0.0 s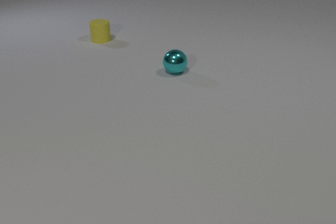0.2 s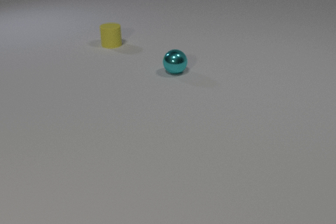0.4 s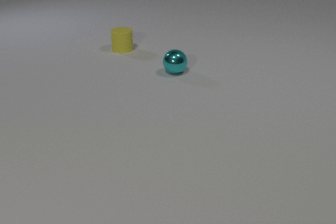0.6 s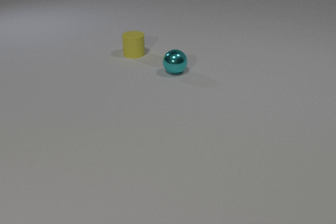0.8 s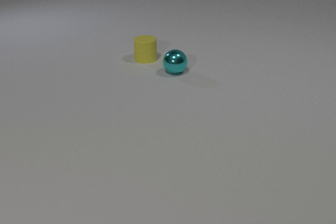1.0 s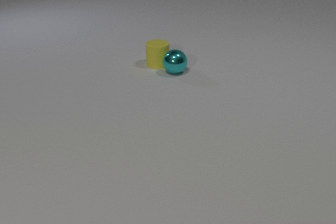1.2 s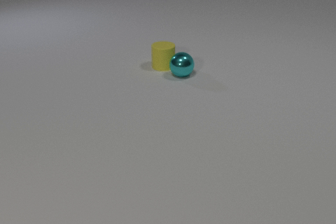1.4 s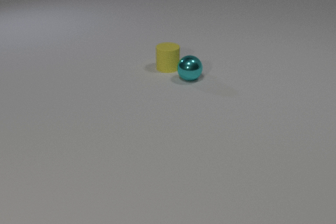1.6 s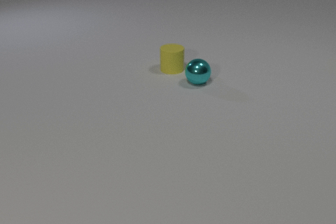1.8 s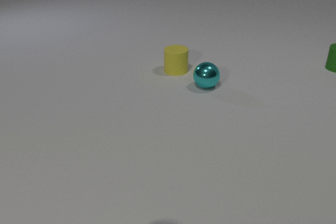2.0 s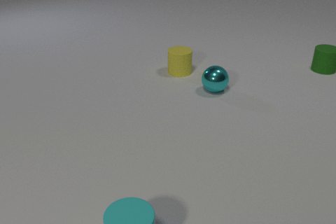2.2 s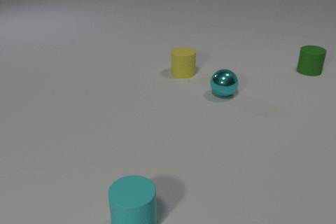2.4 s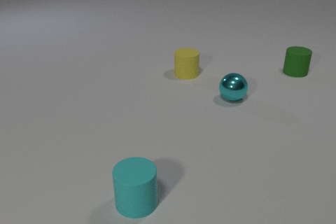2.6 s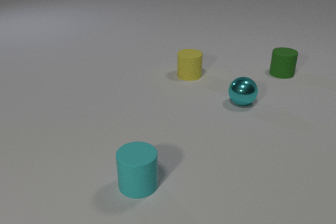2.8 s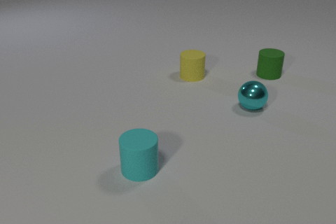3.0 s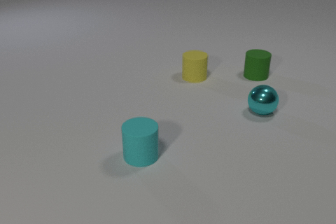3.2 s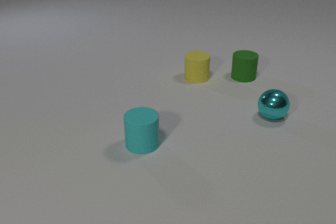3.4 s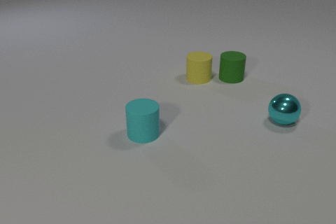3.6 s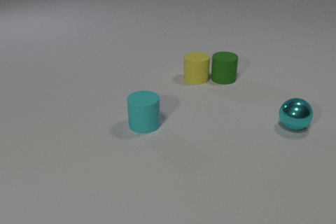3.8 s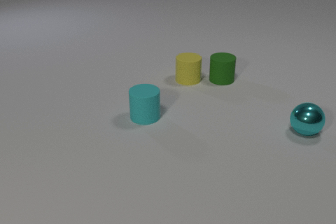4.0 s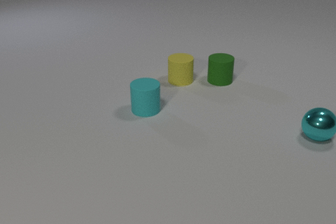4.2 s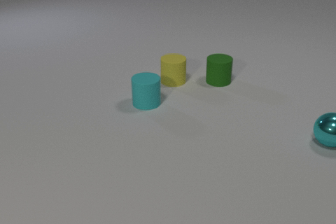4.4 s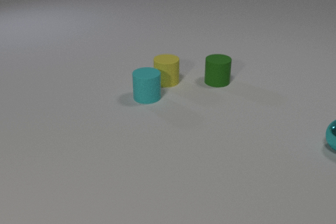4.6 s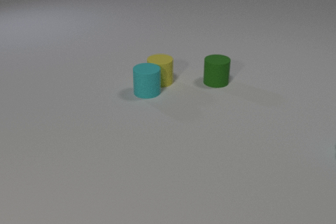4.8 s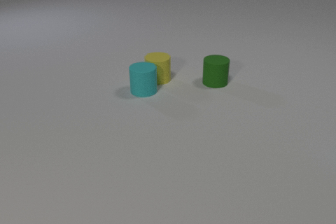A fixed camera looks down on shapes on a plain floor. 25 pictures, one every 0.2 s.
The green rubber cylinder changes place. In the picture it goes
to the left.
The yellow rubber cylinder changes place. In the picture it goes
toward the camera.
0.0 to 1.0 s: The yellow rubber cylinder slides toward the camera and to the right.
1.0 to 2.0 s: The yellow rubber cylinder slides to the right and toward the camera. The cyan metal sphere rolls toward the camera and to the right. The green rubber cylinder comes in at the right edge, slides to the left and toward the camera. The cyan rubber cylinder comes in at the bottom edge, slides away from the camera. The yellow rubber cylinder and the cyan metal sphere collide.
2.0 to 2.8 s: The yellow rubber cylinder slides to the right and toward the camera. The cyan metal sphere rolls to the right and toward the camera. The green rubber cylinder slides to the left and toward the camera. The cyan rubber cylinder slides away from the camera.
2.8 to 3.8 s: The yellow rubber cylinder slides toward the camera. The cyan metal sphere rolls to the right and toward the camera. The green rubber cylinder slides to the left and toward the camera. The cyan rubber cylinder slides away from the camera. The yellow rubber cylinder and the green rubber cylinder collide.
3.8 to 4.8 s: The yellow rubber cylinder slides to the left. The cyan metal sphere rolls to the right and toward the camera, leaves at the right edge. The green rubber cylinder slides toward the camera and to the left. The cyan rubber cylinder slides away from the camera. The yellow rubber cylinder and the cyan rubber cylinder collide.
What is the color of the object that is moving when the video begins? yellow.
How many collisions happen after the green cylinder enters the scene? 2.
What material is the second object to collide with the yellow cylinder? rubber.
